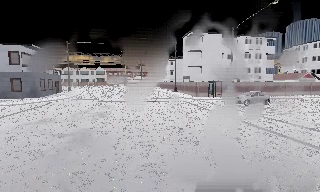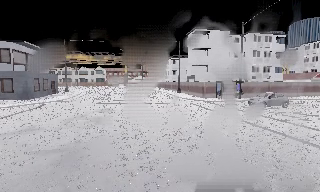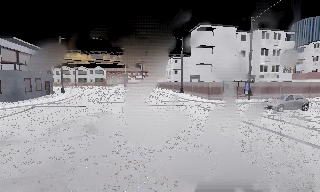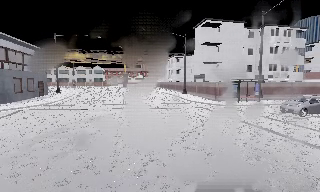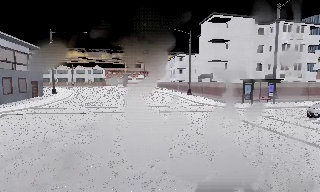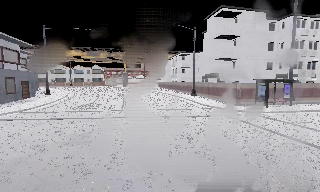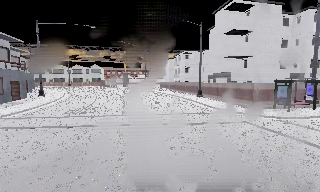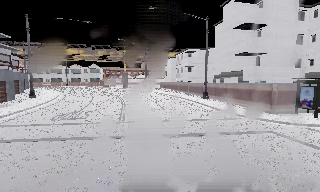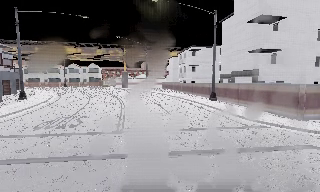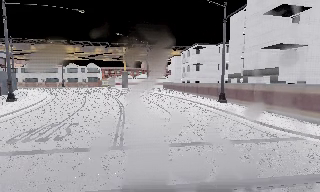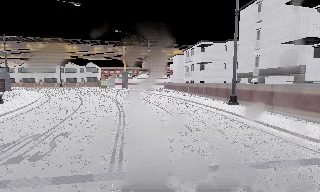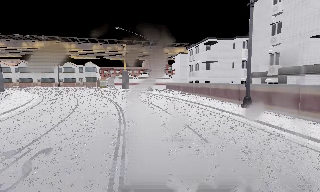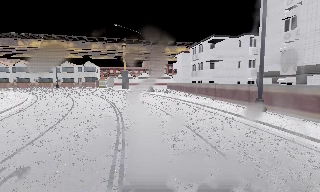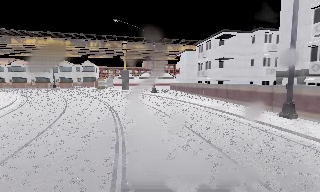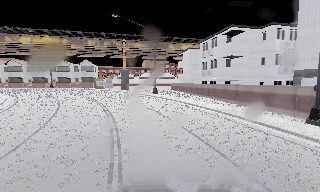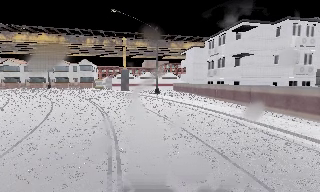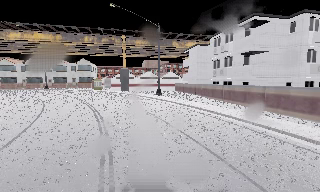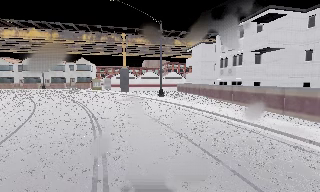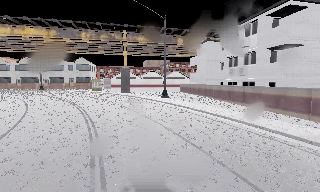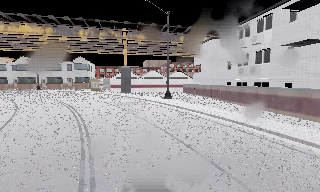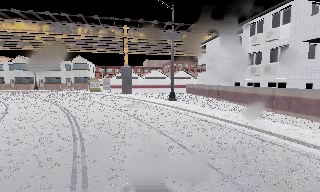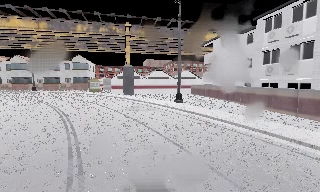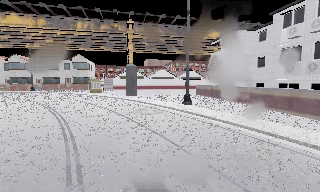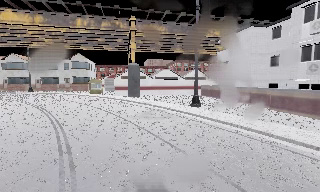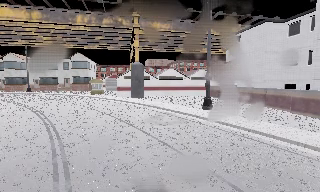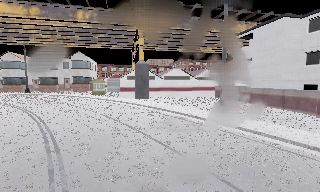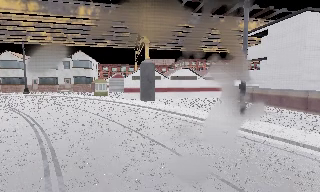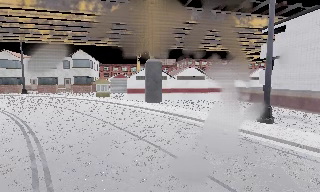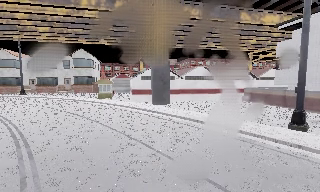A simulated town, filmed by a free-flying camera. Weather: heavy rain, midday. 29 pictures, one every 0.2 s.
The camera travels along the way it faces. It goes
forward.
0.0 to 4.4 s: The camera travels forward, about 40 m, so what stands in front looms larger.
4.4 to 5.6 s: The camera travels forward and to its left, about 9 m, so what stands in front looms larger.
The film runs forward here.
